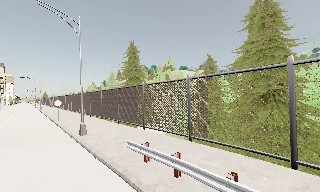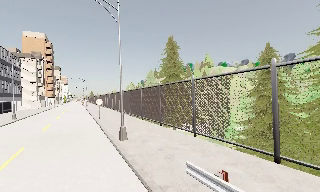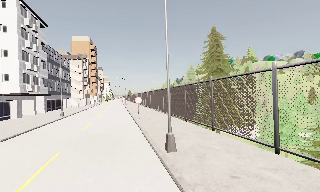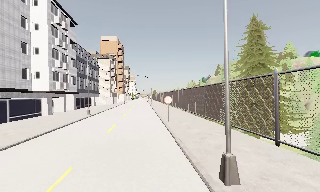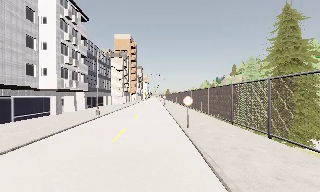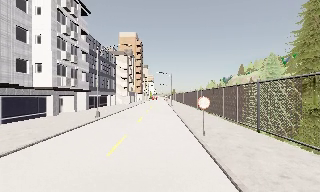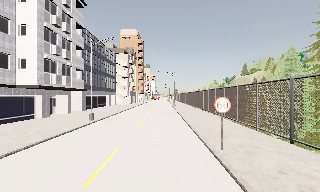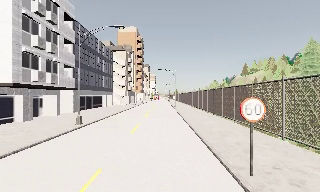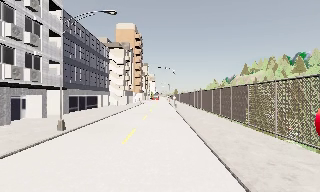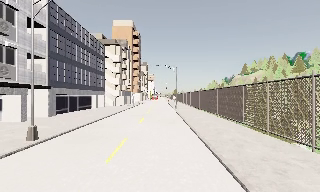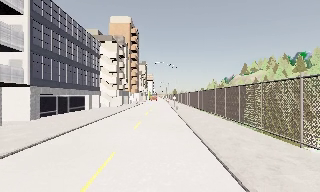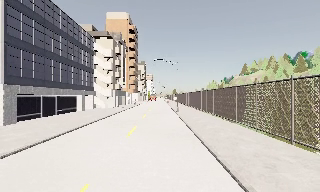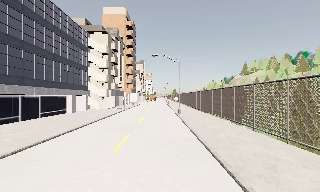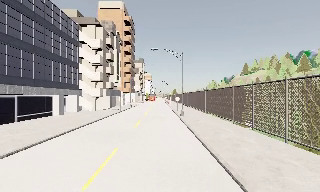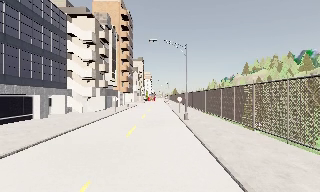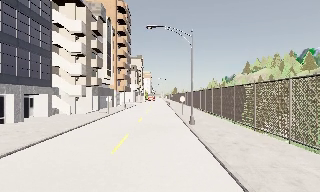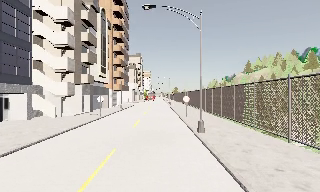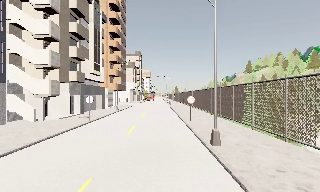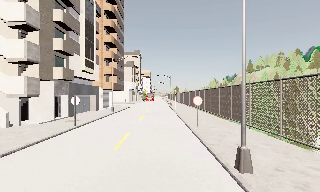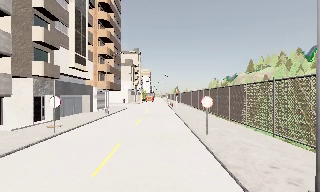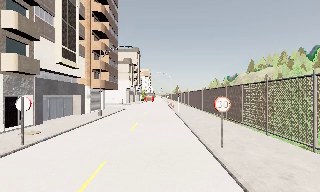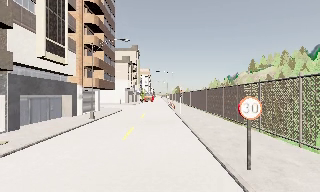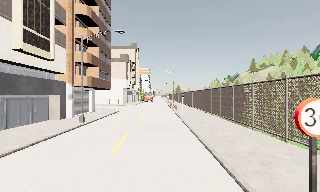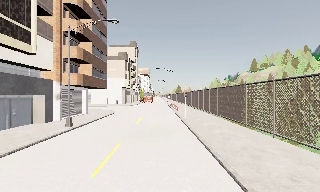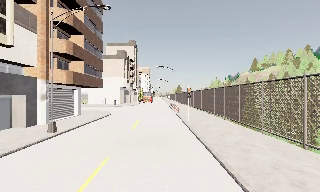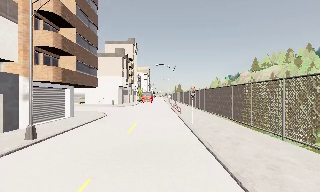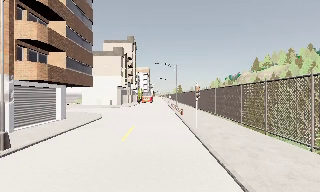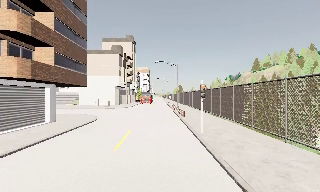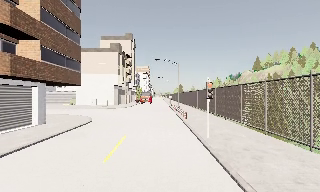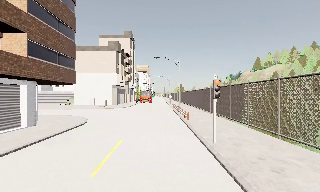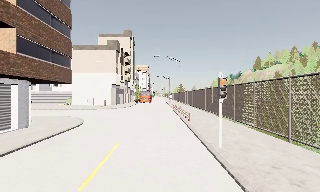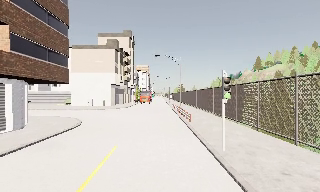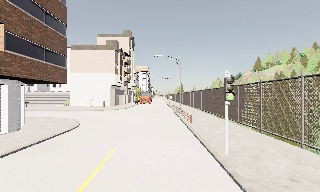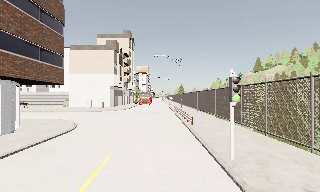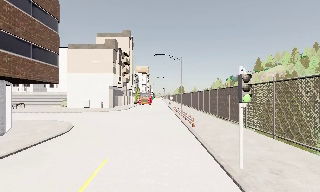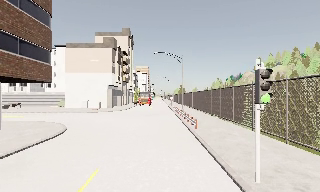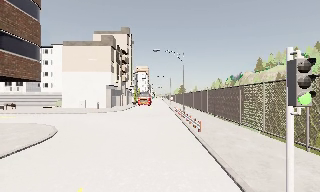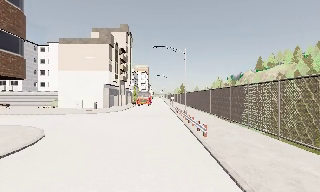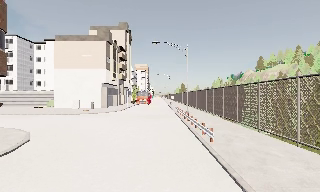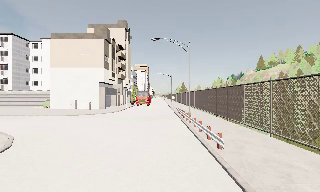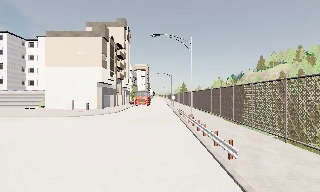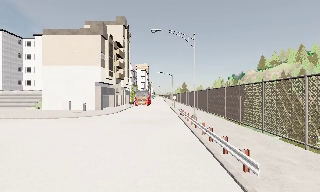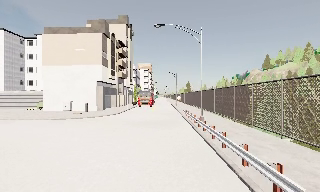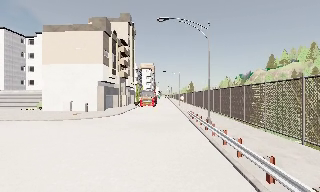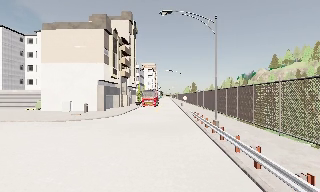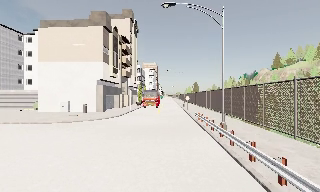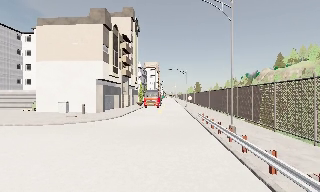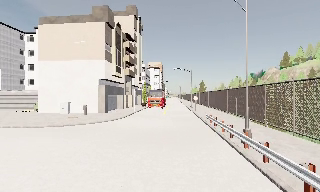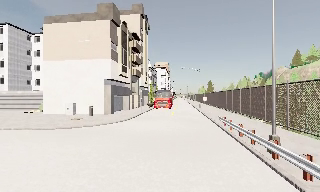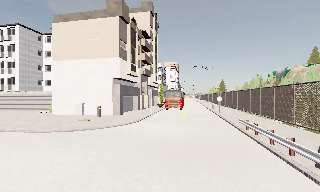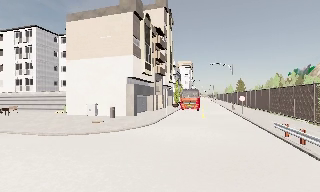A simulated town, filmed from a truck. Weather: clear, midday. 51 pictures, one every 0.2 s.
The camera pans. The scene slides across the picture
to the right.
The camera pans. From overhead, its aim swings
counterclockwise.
0.0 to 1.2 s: The scene slides to the right, as the camera pans about 40 degrees to its left. It travels forward, about 14 m.
1.2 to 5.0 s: The camera travels forward, about 45 m, so what stands in front looms larger.
5.0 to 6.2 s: The camera travels forward, about 6 m, so what stands in front looms larger. It loses speed.
6.2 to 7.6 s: The camera travels forward, about 6 m, so what stands in front looms larger. It gains speed.
7.6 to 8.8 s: The camera travels forward, about 6 m, so what stands in front looms larger.
8.8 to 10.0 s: The camera pans to its left, which is counterclockwise from overhead, by about 10 degrees. It travels forward, about 6 m, so what stands in front looms larger.
The film runs forward here.
